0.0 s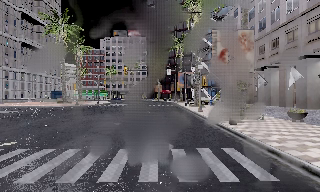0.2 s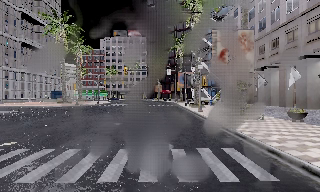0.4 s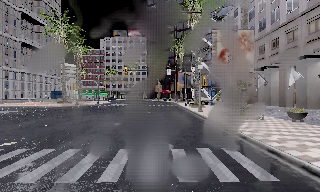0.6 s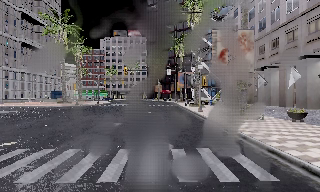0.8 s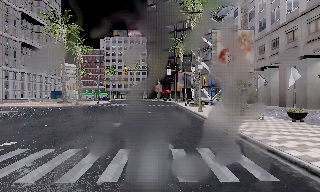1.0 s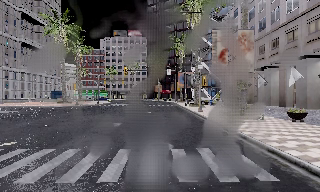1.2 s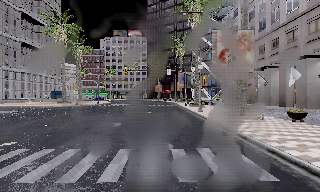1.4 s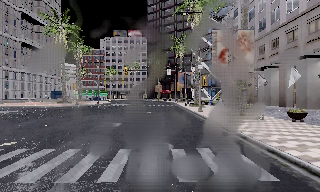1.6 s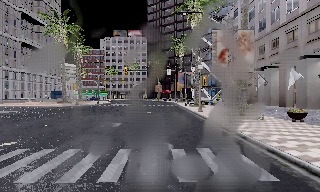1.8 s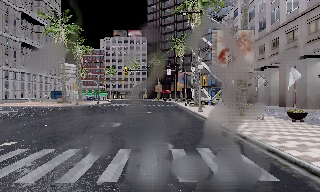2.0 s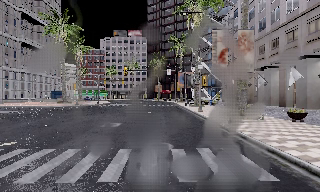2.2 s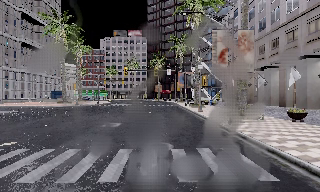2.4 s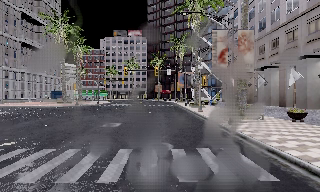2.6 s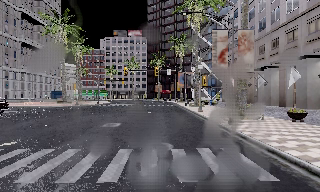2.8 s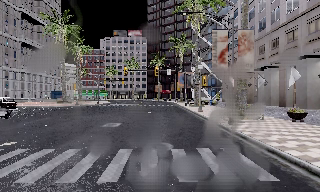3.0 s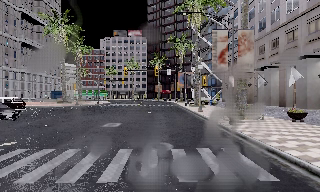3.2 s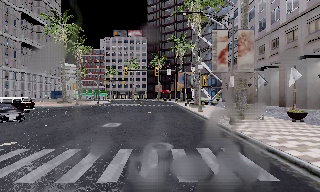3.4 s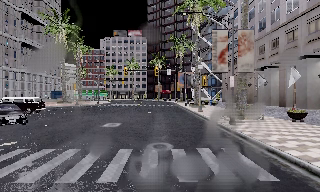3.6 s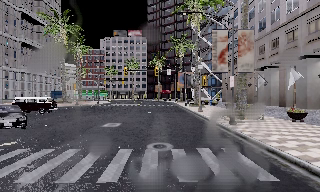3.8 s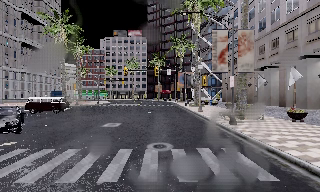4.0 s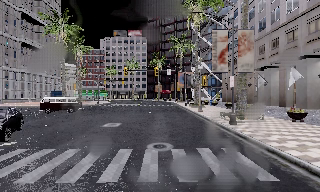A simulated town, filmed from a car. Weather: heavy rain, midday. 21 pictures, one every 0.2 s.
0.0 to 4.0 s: The camera keeps its place and its aim.
The film runs forward here.
